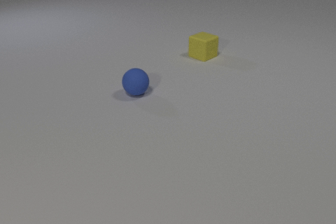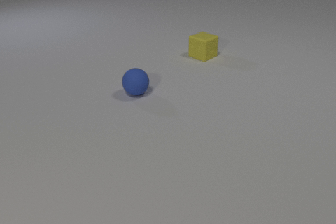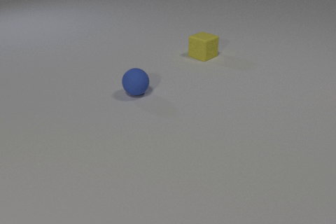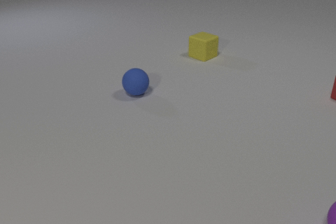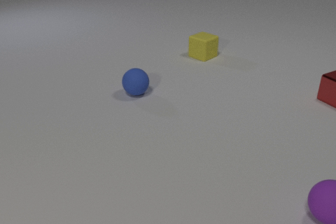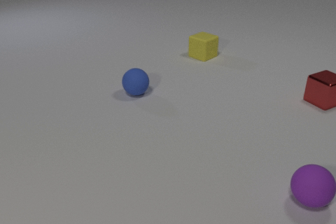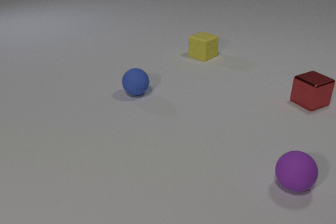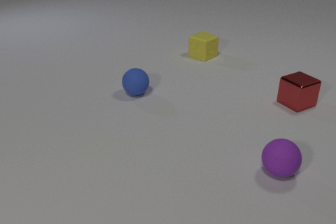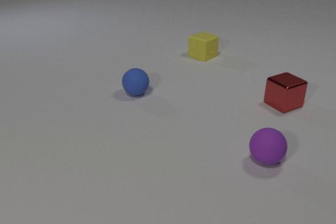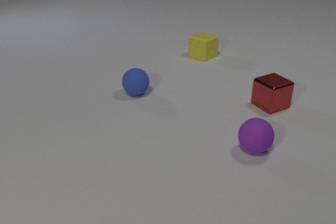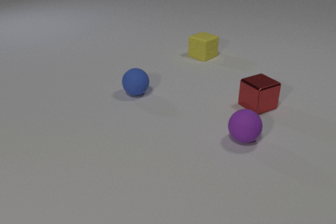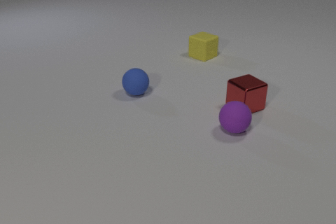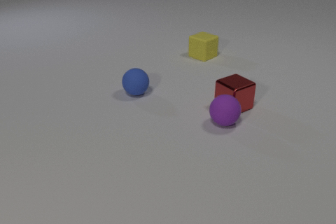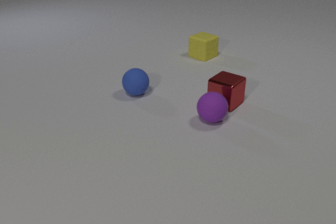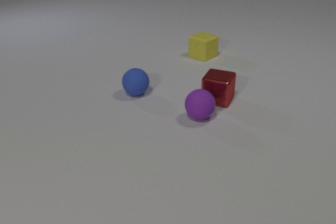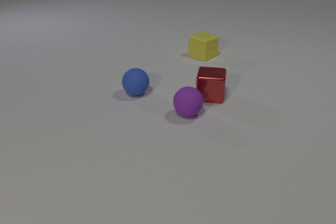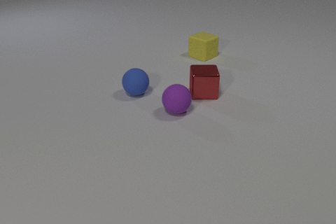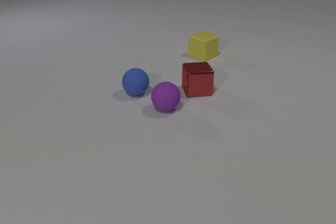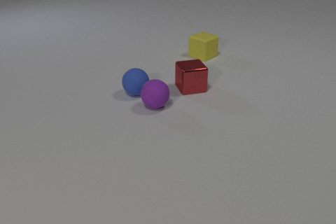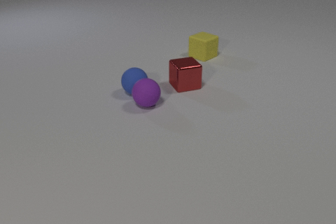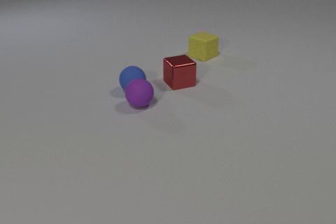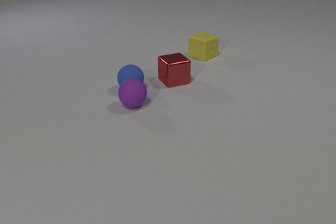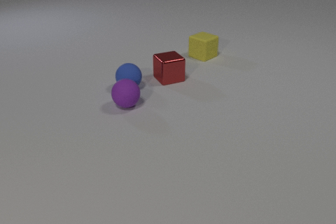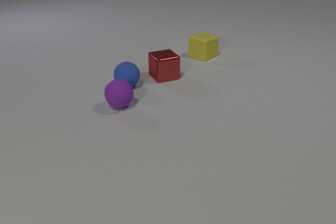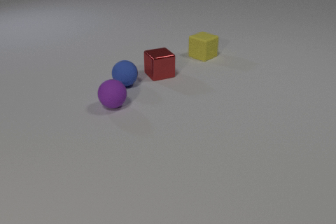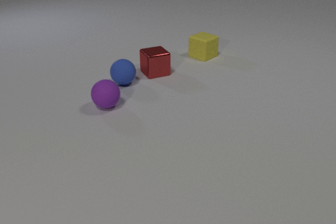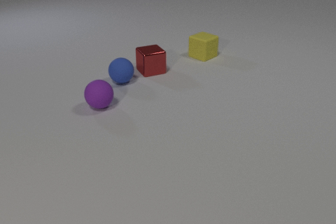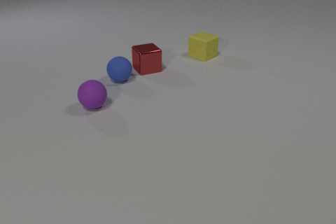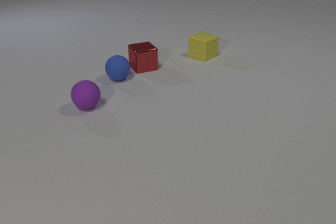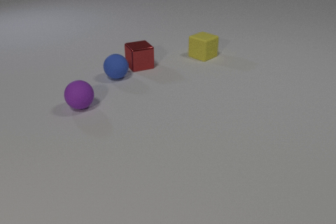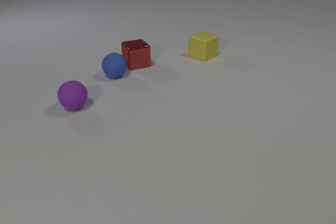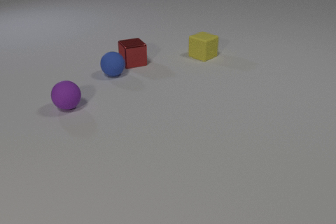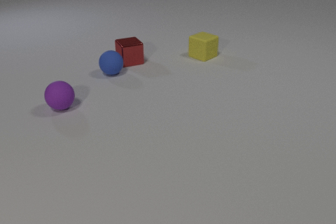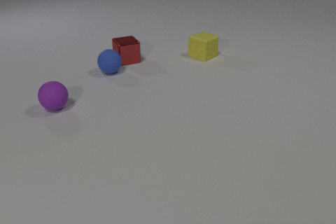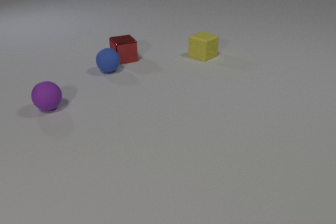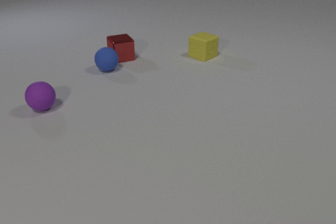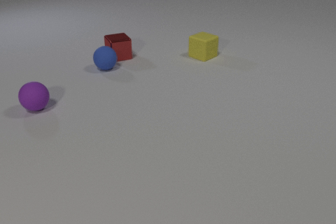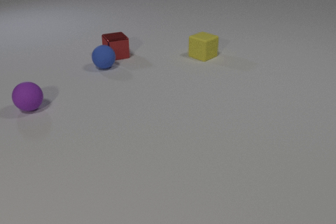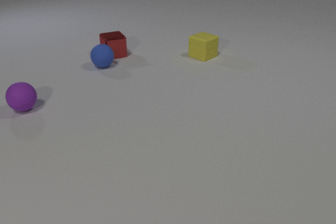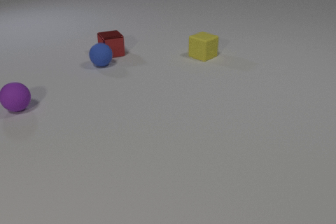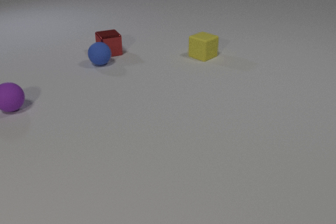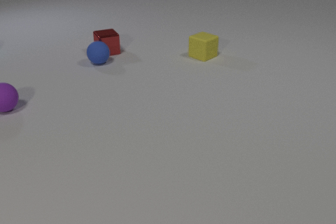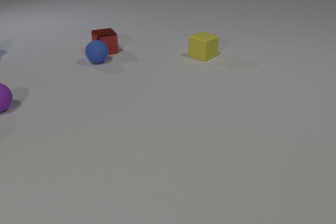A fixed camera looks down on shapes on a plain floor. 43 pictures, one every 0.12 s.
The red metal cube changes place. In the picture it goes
to the left.
The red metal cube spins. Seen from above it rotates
counterclockwise.
0.00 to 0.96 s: The red metal cube comes in at the right edge, slides to the left and toward the camera. The purple rubber sphere comes in at the right edge, rolls away from the camera and to the left.
0.96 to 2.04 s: The red metal cube slides to the left, spins counterclockwise seen from above by about 60 degrees, its near face sliding to the right. The purple rubber sphere rolls to the left and away from the camera. The red metal cube and the purple rubber sphere collide.
2.04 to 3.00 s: The red metal cube slides to the left and away from the camera. The purple rubber sphere rolls to the left. The blue rubber sphere rolls away from the camera and to the left. The purple rubber sphere and the blue rubber sphere collide.
3.00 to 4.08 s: The red metal cube slides away from the camera and to the left. The purple rubber sphere rolls to the left. The blue rubber sphere rolls away from the camera and to the left.
4.08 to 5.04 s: The red metal cube slides away from the camera and to the left. The purple rubber sphere rolls to the left. The blue rubber sphere rolls away from the camera and to the left.
What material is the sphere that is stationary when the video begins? rubber.
What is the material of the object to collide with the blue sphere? rubber.
What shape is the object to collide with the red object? sphere.
